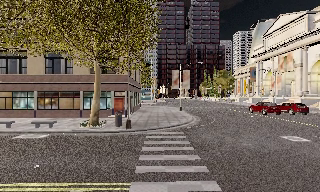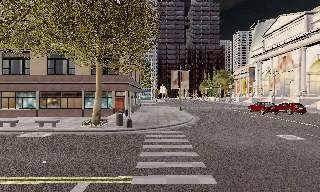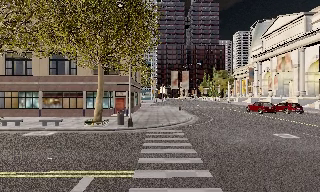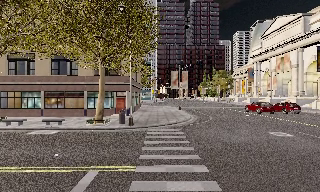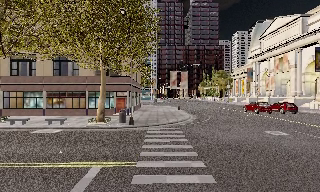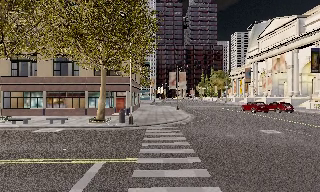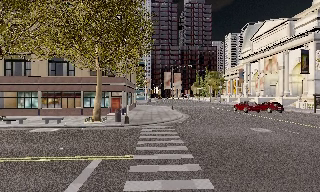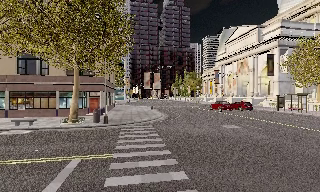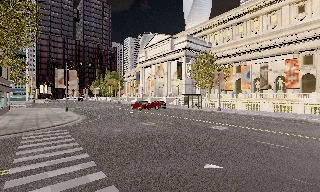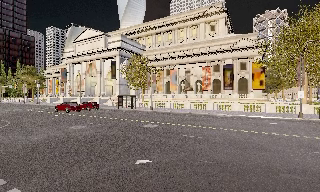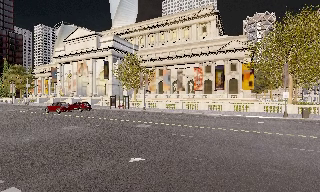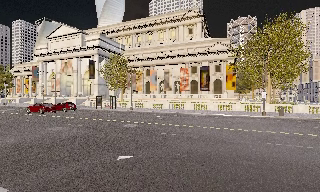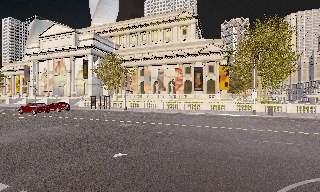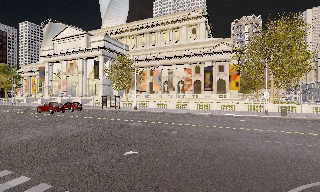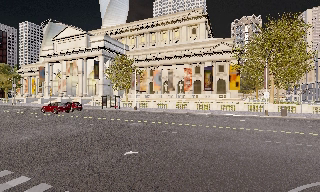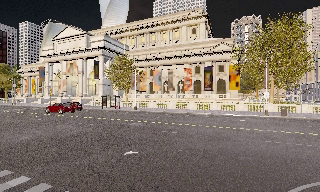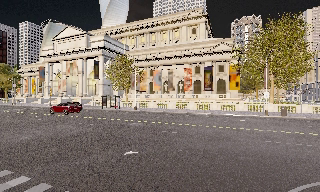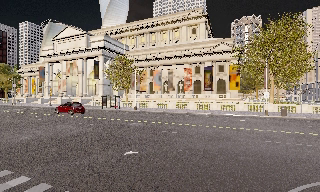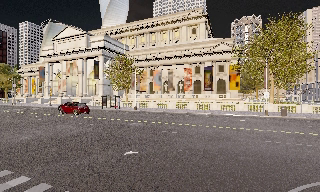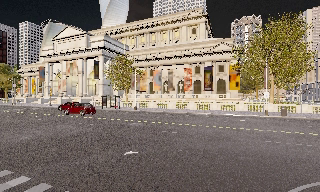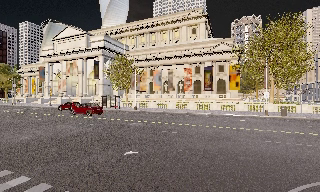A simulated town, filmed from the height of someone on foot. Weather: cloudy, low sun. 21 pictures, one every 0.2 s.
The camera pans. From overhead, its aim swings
clockwise.
The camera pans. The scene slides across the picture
to the left.
0.0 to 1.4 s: The camera travels backward, about 2.5 m, so what stands in front gets smaller.
1.4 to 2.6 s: The camera swings to its right by about 55 degrees, and the scene slides to the left. It travels backward, about 2 m.
2.6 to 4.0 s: The camera keeps its place and its aim.
The film runs backward here.
